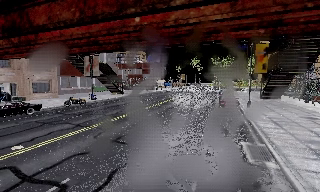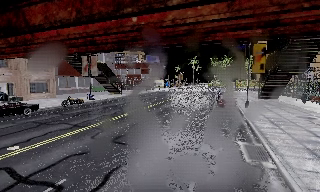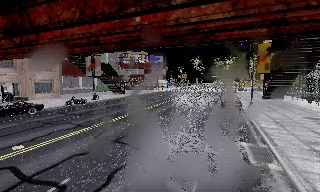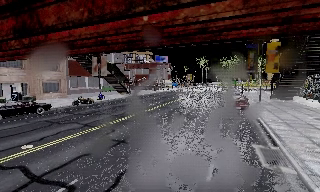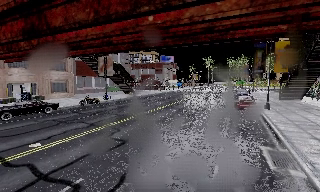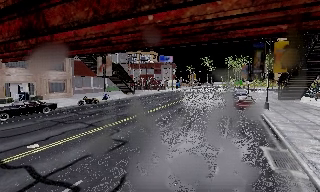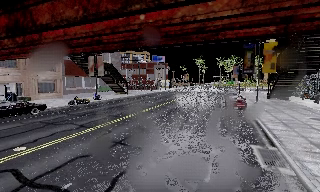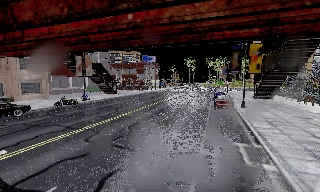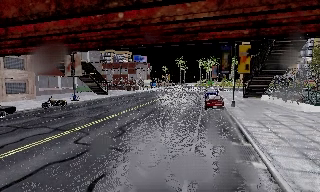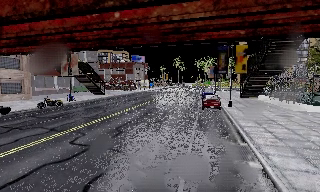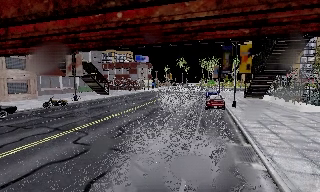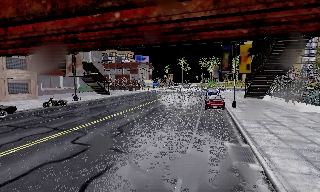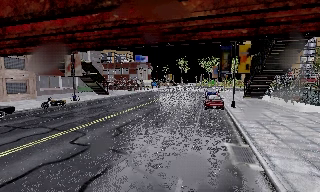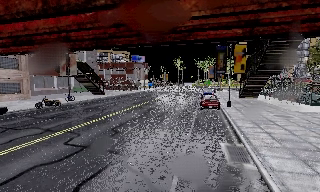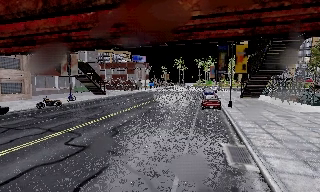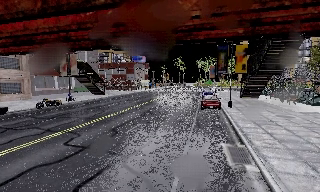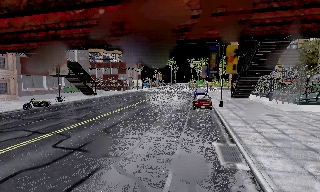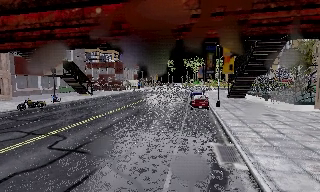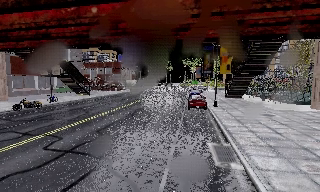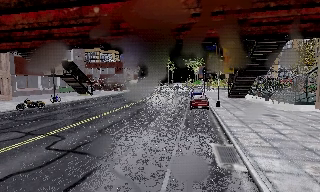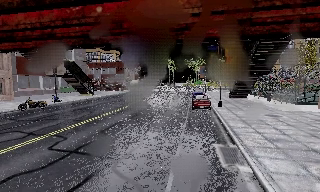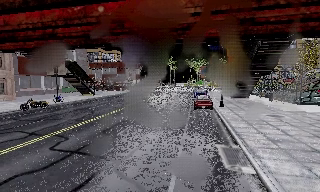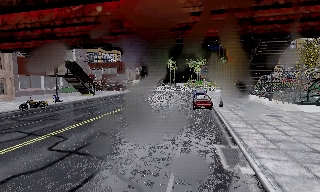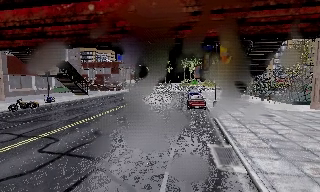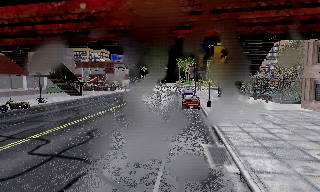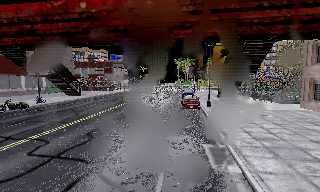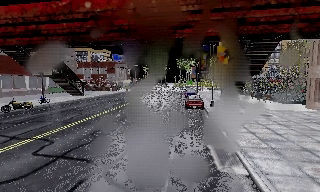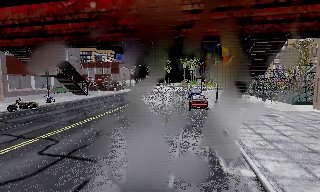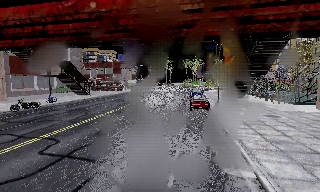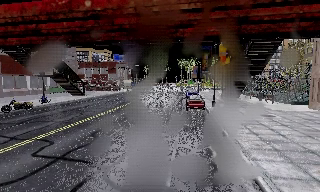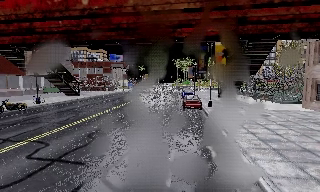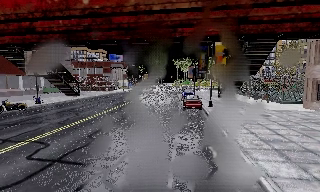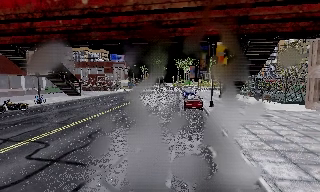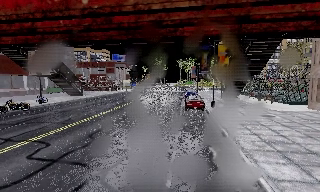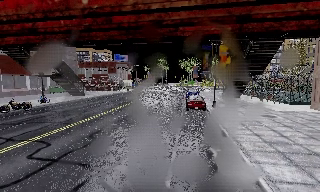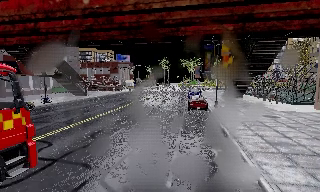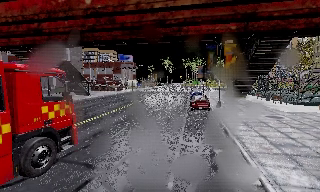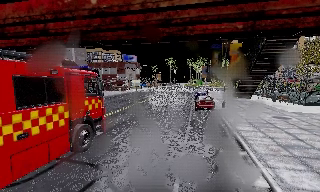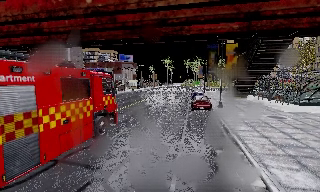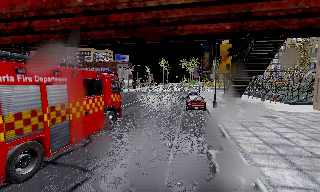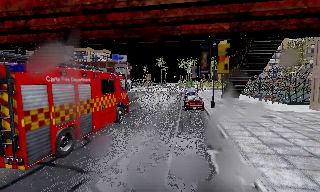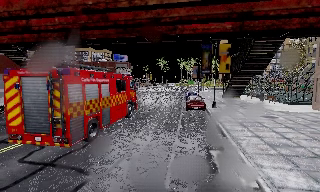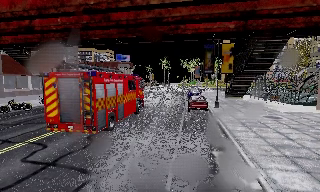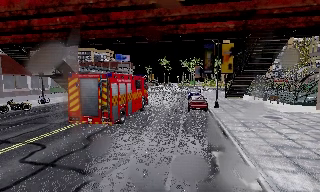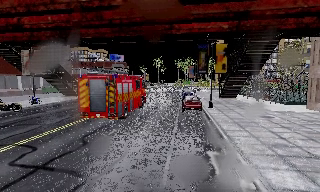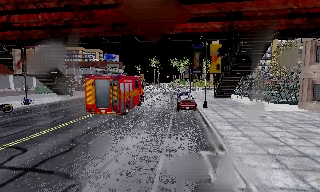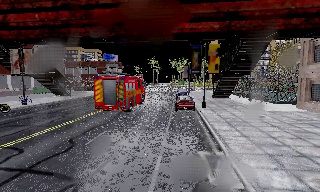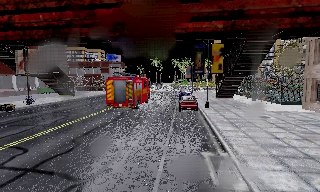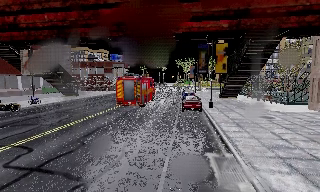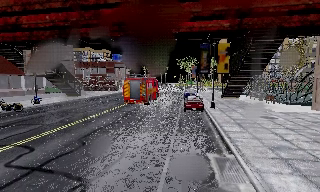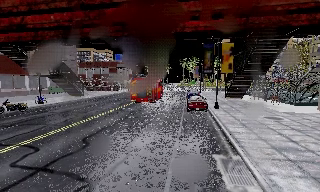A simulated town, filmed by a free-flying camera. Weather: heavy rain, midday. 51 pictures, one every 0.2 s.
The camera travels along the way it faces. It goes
forward.
0.0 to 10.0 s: The camera swings to its right by about 10 degrees, and the scene slides to the left. It travels forward, about 2 m, so what stands in front looms larger.
The film runs forward here.
